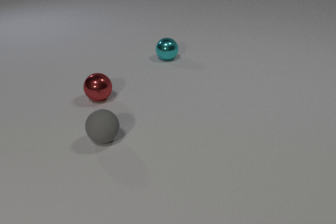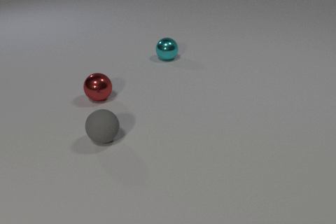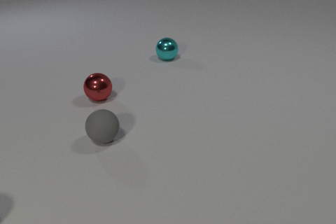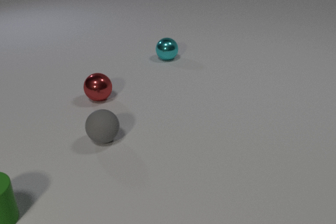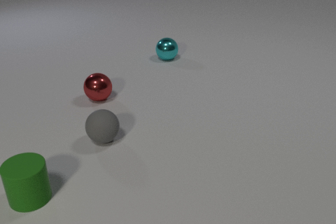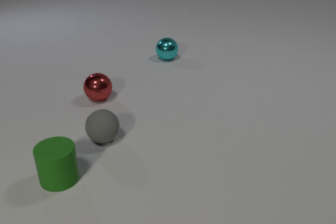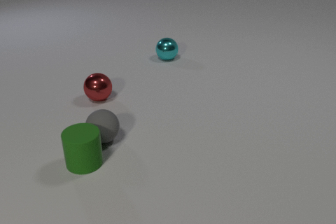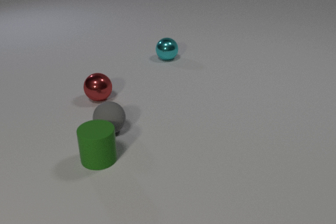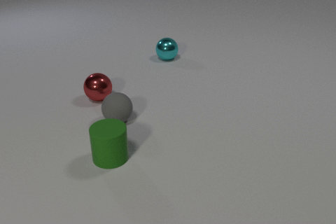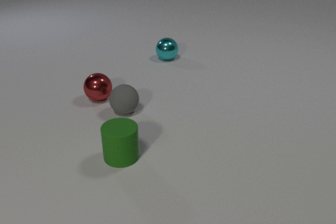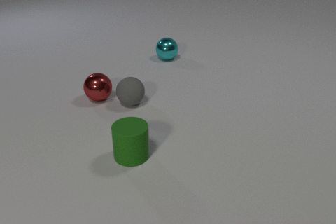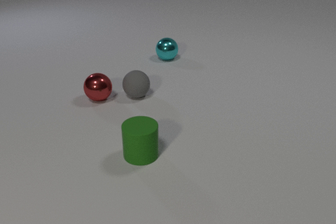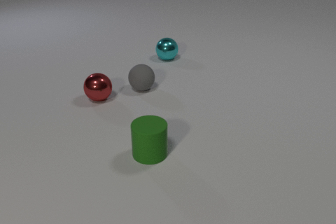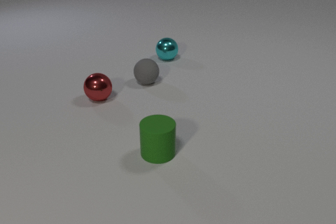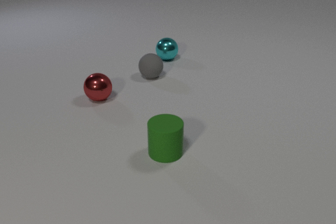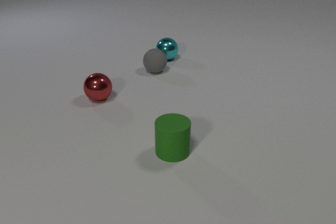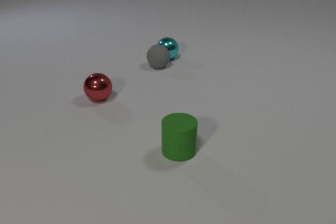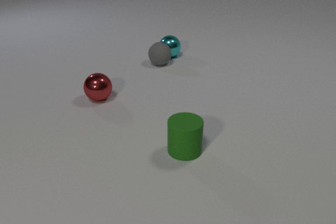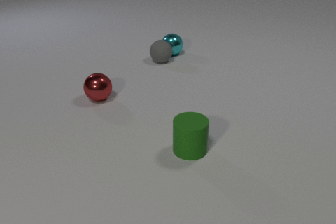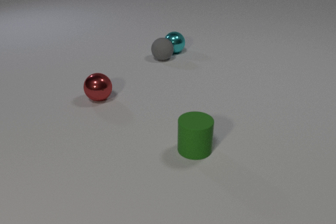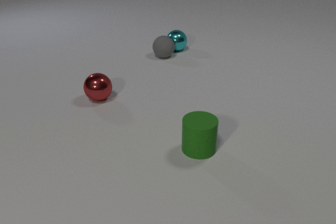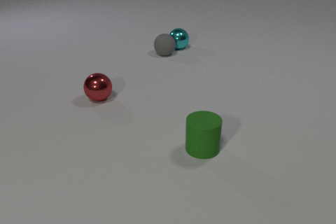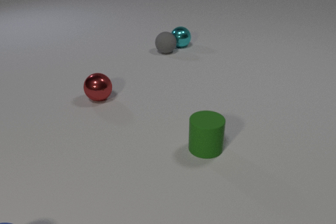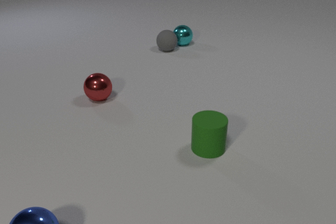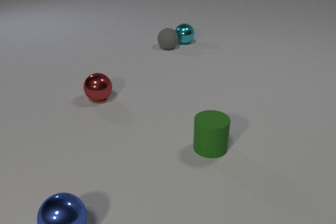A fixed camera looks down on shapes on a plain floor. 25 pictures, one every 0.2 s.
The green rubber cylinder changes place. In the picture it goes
to the right.
The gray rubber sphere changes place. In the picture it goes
away from the camera.
0.0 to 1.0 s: The green rubber cylinder comes in at the left edge, slides to the right and away from the camera.
1.0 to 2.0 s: The green rubber cylinder slides to the right. The gray rubber sphere rolls away from the camera and to the right. The green rubber cylinder and the gray rubber sphere collide.
2.0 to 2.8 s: The green rubber cylinder slides to the right. The gray rubber sphere rolls away from the camera.
2.8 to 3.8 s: The green rubber cylinder slides to the right. The gray rubber sphere rolls away from the camera. The cyan metal sphere rolls away from the camera. The gray rubber sphere and the cyan metal sphere collide.
3.8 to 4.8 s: The green rubber cylinder slides to the right. The gray rubber sphere rolls away from the camera. The cyan metal sphere rolls away from the camera. The blue metal sphere comes in at the bottom edge, rolls to the right.
How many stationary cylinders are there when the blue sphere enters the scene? 0.
What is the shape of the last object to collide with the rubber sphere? sphere.
What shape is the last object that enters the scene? sphere.
